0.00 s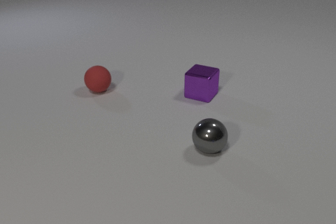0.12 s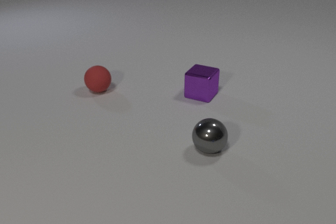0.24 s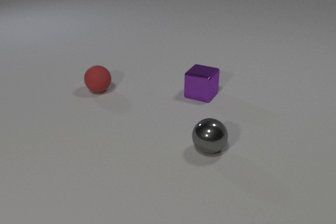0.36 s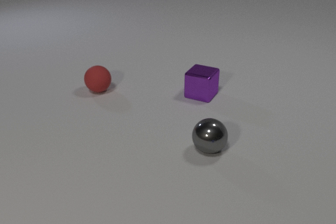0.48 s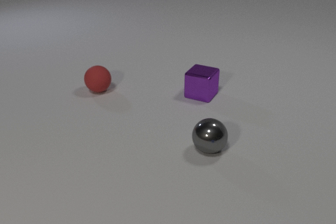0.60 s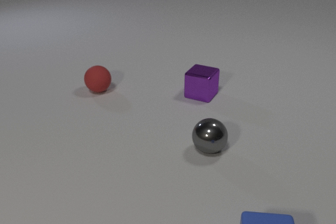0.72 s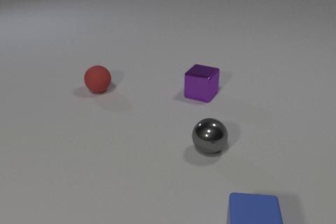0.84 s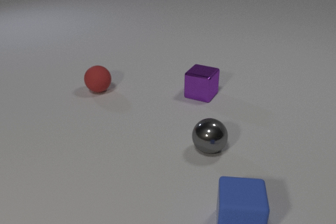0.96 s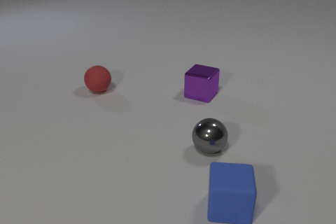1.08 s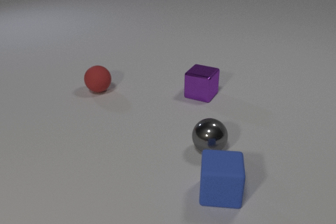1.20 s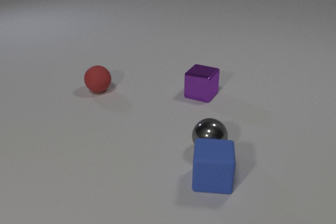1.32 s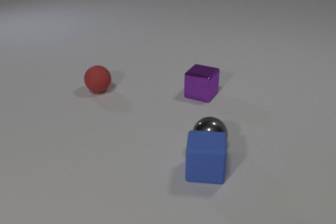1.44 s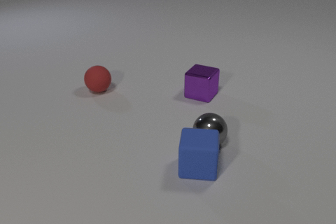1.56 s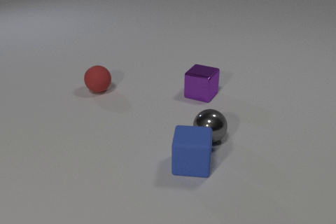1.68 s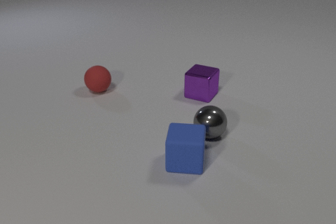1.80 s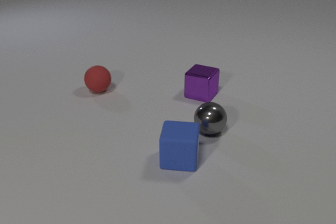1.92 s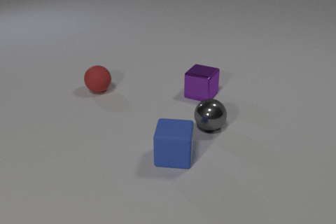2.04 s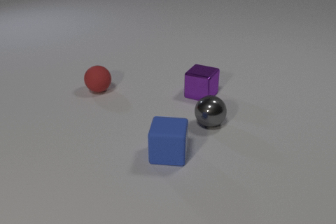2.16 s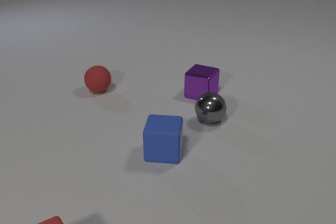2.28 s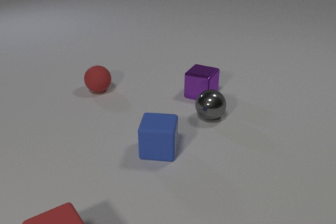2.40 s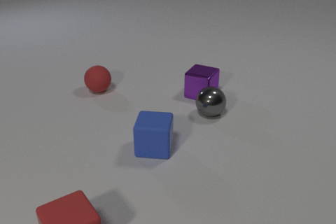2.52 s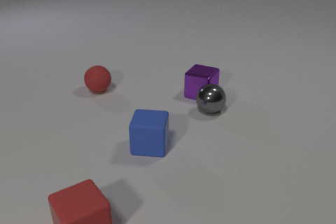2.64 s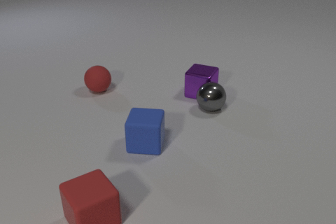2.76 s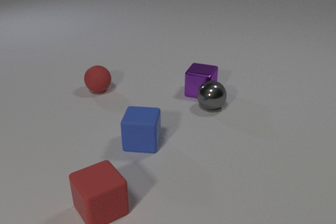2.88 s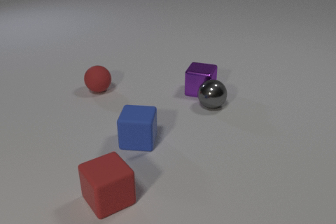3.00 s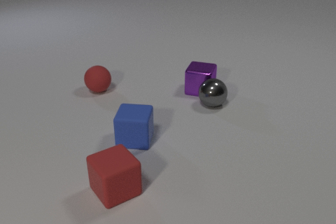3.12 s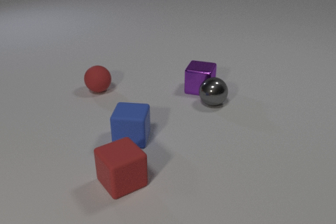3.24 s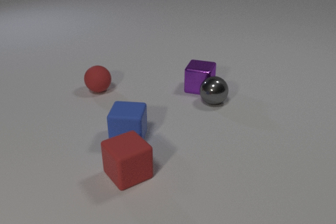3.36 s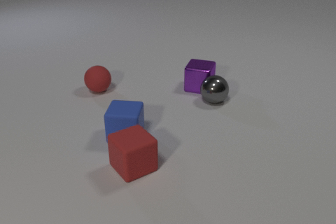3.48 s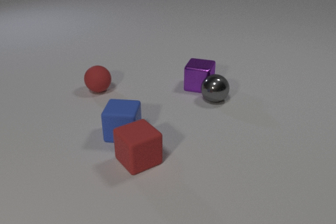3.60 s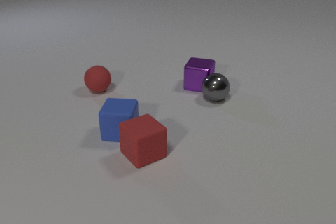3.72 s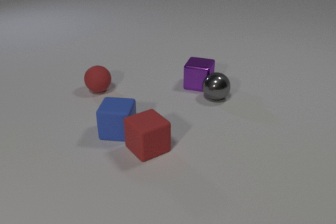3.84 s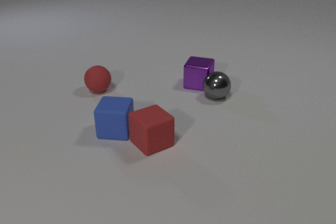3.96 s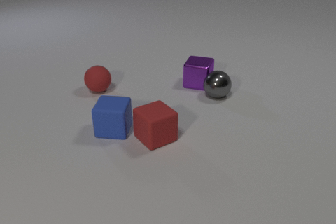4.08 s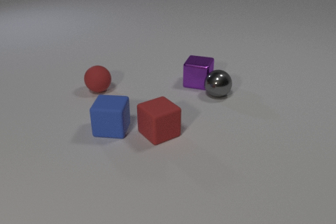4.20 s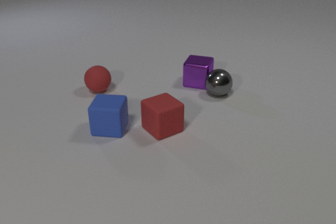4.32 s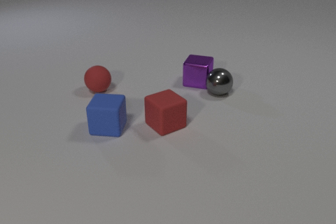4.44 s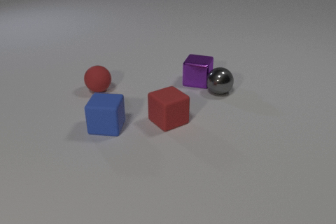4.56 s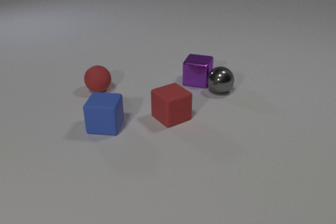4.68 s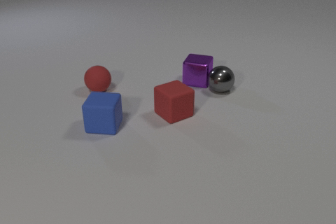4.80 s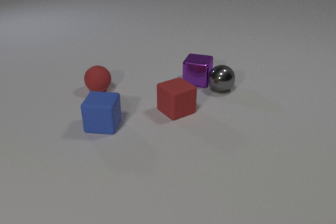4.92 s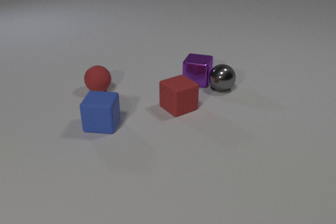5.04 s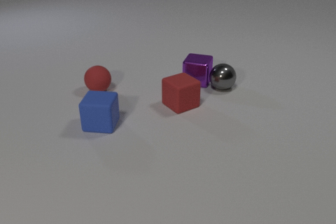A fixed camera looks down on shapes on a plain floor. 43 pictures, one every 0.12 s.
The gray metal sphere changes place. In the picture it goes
away from the camera.
The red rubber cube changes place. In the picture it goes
away from the camera.
0.00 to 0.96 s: The blue rubber cube comes in at the bottom edge, slides away from the camera and to the left.
0.96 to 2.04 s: The blue rubber cube slides away from the camera and to the left. The gray metal sphere rolls away from the camera. The blue rubber cube and the gray metal sphere collide.
2.04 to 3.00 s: The blue rubber cube slides to the left and away from the camera. The gray metal sphere rolls away from the camera. The purple metal cube slides away from the camera. The red rubber cube comes in at the bottom edge, slides away from the camera and to the right. The gray metal sphere and the purple metal cube collide.
3.00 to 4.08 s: The blue rubber cube slides to the left and away from the camera. The gray metal sphere rolls away from the camera. The purple metal cube slides away from the camera. The red rubber cube slides away from the camera and to the right.
4.08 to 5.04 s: The blue rubber cube slides away from the camera and to the left. The gray metal sphere rolls away from the camera. The purple metal cube slides away from the camera. The red rubber cube slides away from the camera.
Are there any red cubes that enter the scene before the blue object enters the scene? no.
How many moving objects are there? 4.
How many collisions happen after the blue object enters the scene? 2.
